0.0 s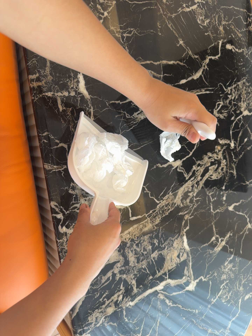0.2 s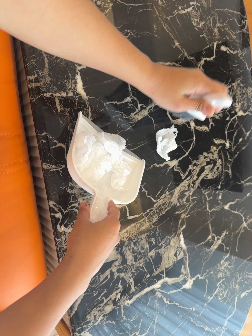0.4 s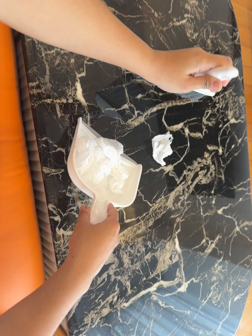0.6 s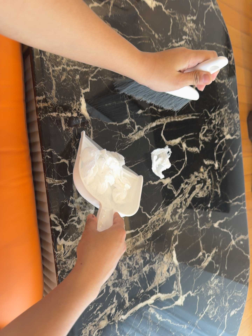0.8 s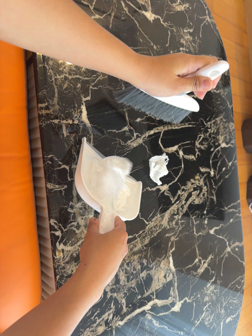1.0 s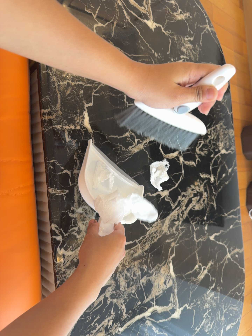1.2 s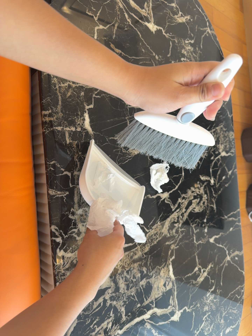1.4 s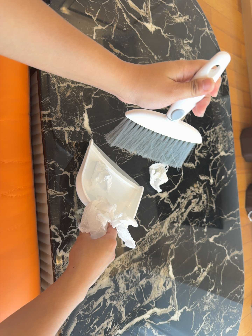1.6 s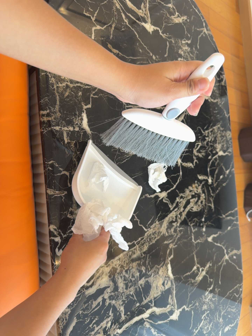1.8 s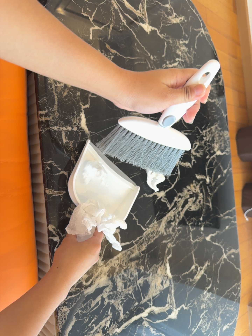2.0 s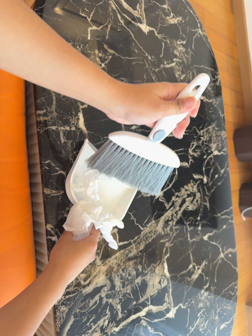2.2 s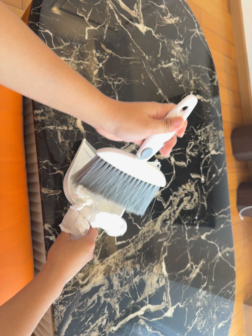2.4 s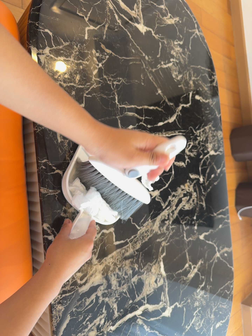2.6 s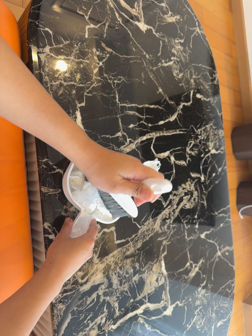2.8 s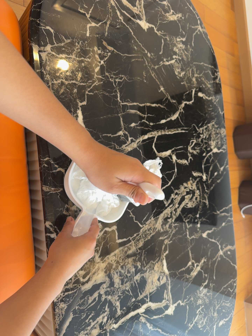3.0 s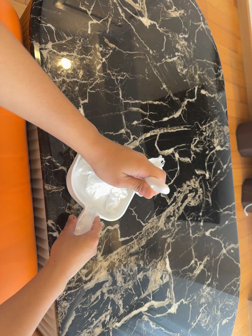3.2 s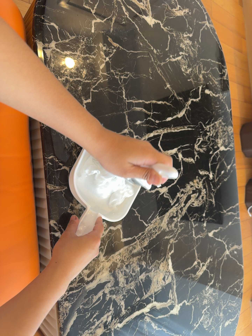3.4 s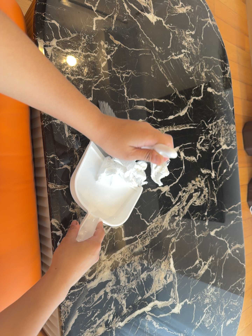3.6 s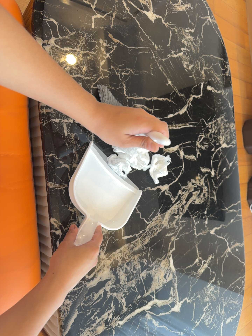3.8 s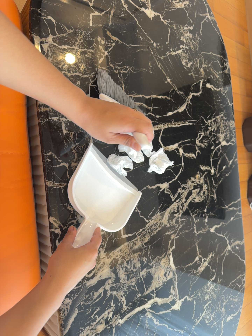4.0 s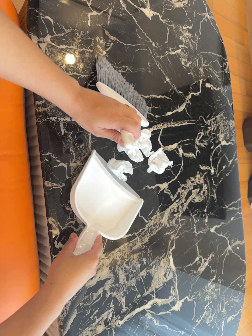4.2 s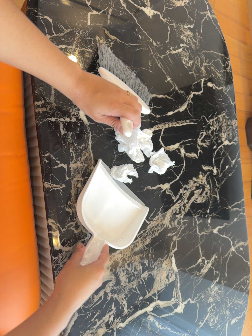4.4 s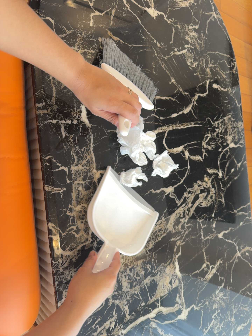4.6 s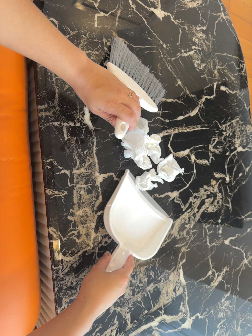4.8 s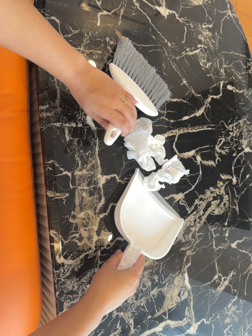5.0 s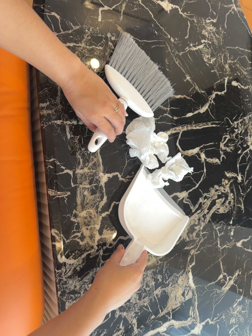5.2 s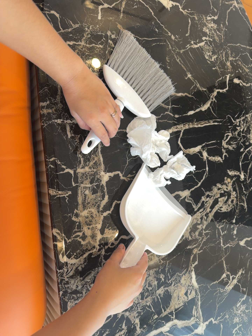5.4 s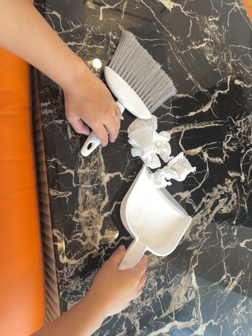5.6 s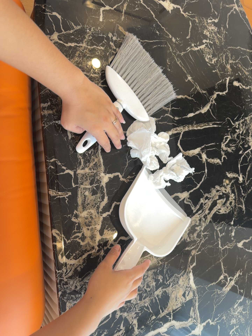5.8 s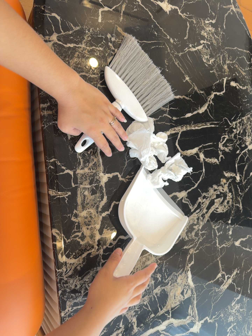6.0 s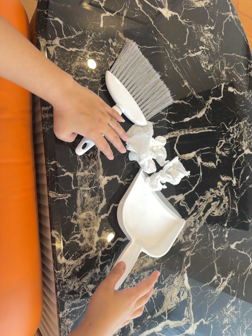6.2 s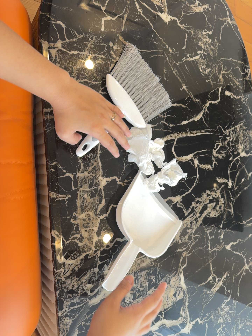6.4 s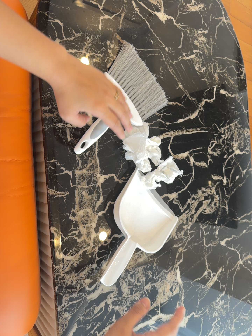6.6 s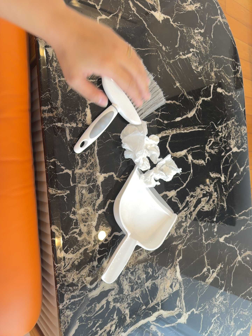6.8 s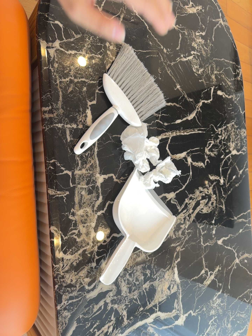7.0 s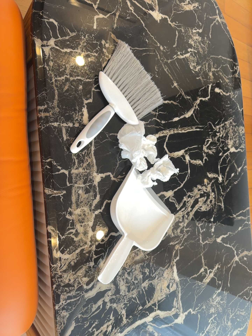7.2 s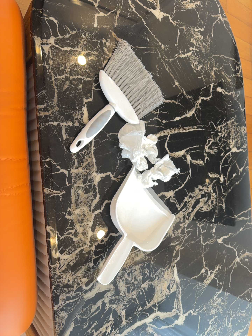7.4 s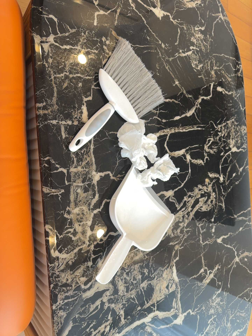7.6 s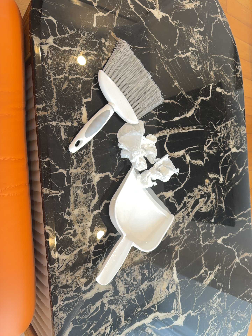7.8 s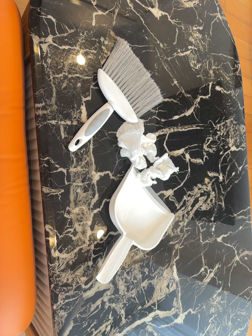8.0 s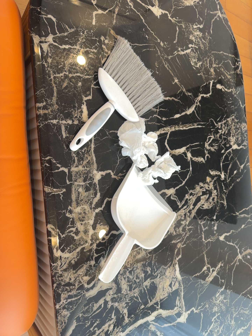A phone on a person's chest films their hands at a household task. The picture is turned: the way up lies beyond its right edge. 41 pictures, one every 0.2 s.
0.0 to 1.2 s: The camera travels backward, about 6 cm, so what stands in front gets smaller. Its aim tips toward the top of its view by about 10 degrees, and the scene shifts downward.
1.2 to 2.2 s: The camera keeps its place and its aim.
2.2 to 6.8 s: The camera shifts only a little, or ends up much as it began.
6.8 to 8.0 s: The camera keeps its place and its aim.
The film runs backward here.
